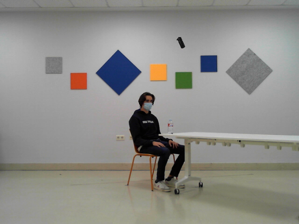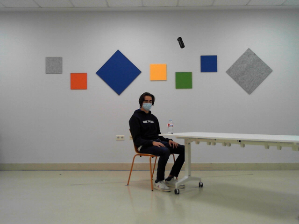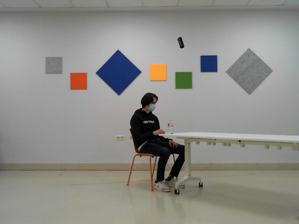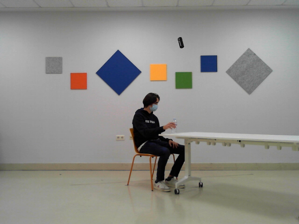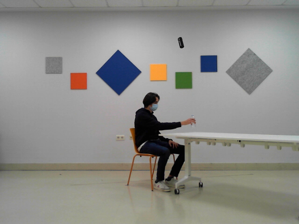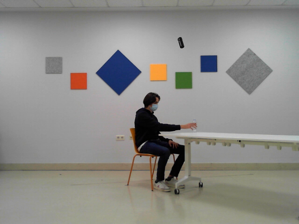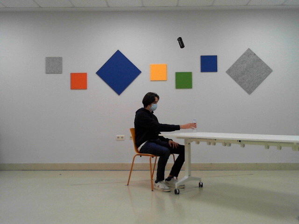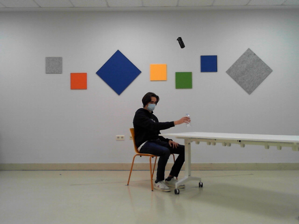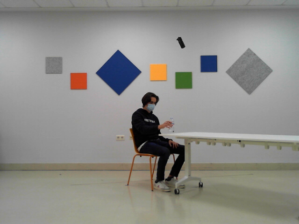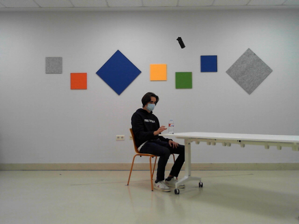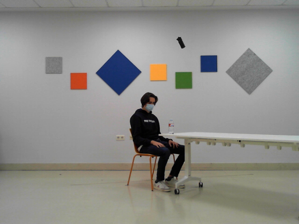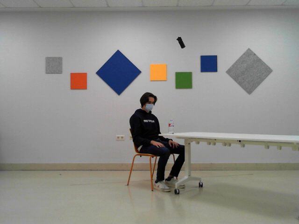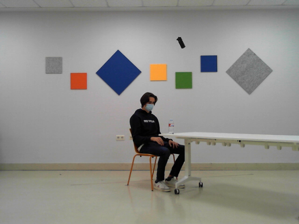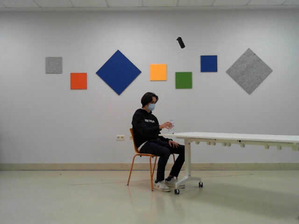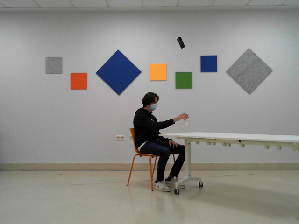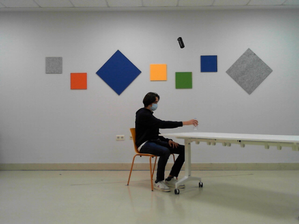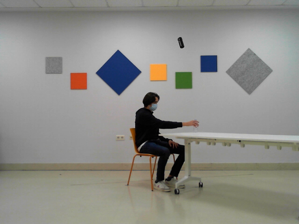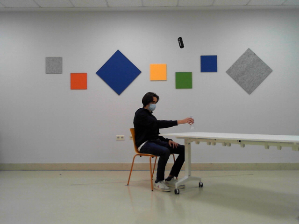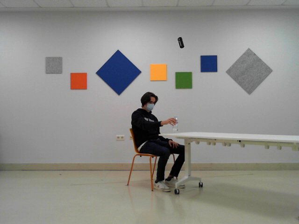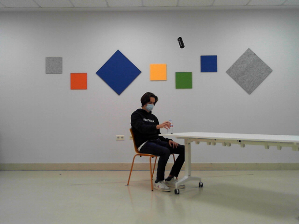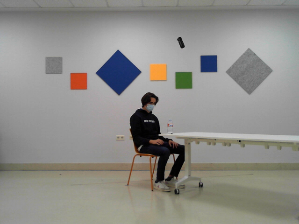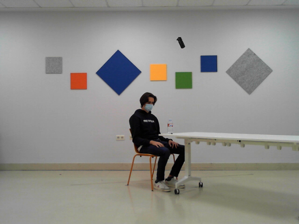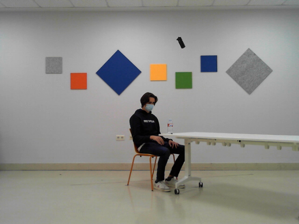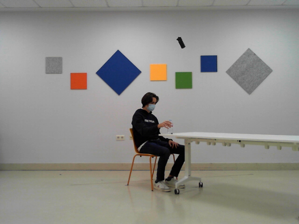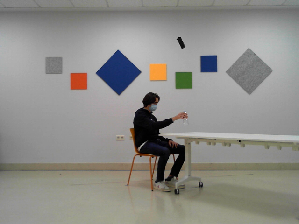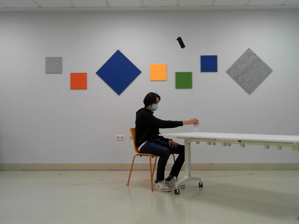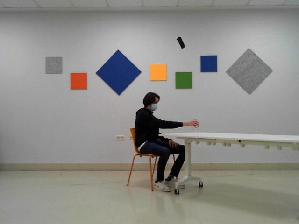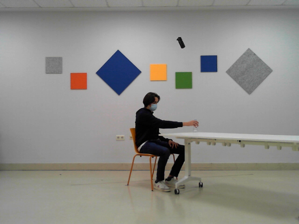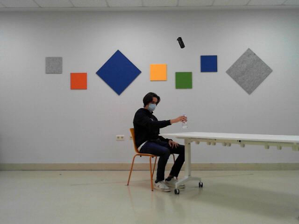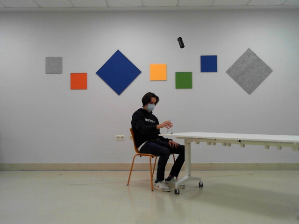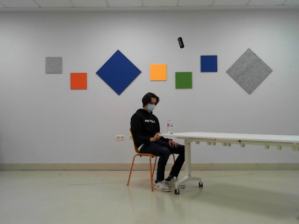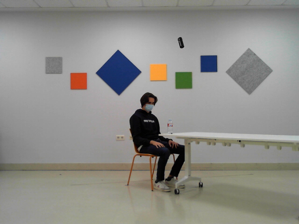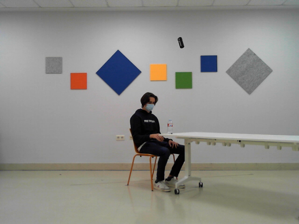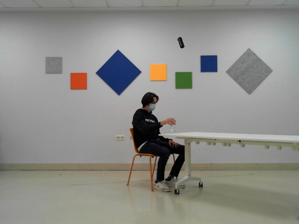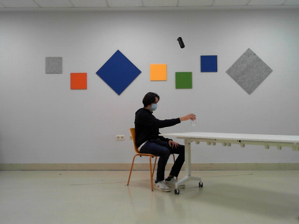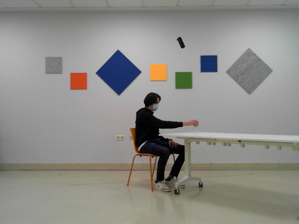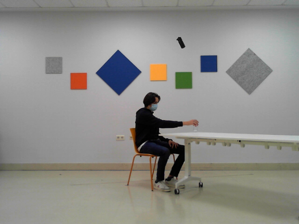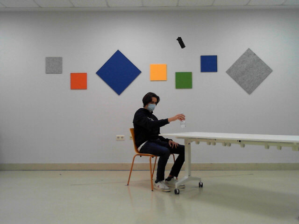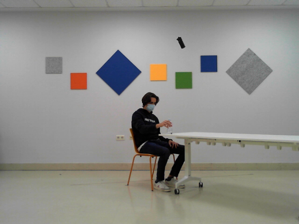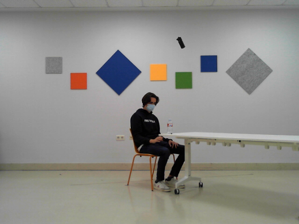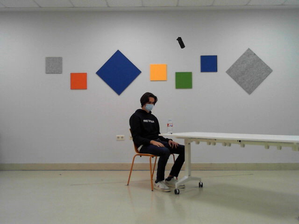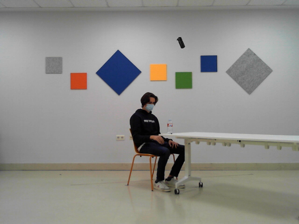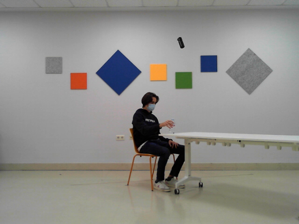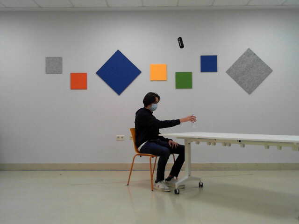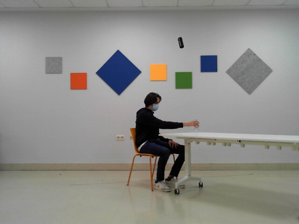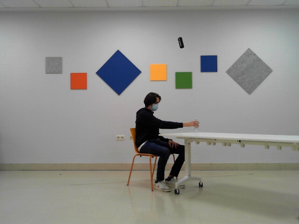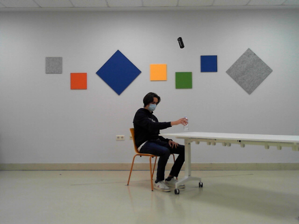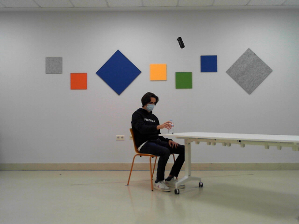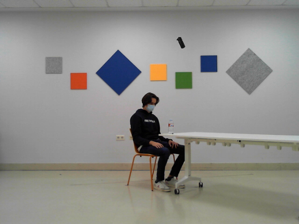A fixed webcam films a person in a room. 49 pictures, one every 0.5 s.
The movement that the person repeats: Move a bottle from side to side, right hand.
